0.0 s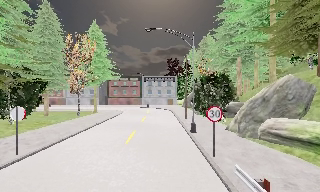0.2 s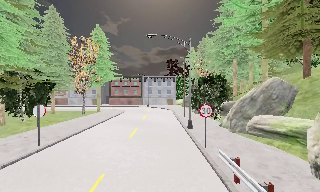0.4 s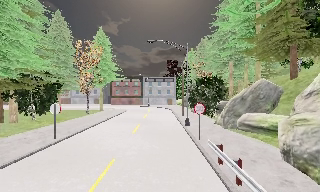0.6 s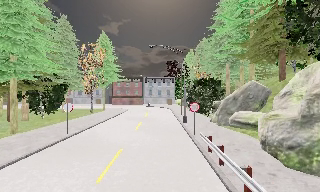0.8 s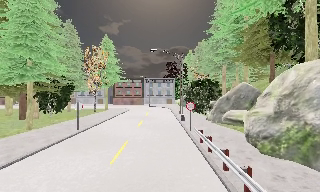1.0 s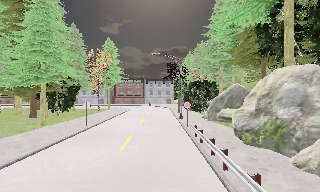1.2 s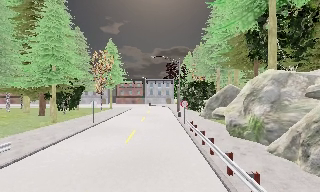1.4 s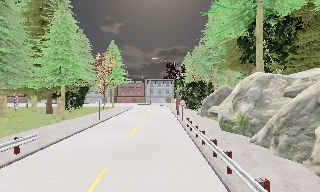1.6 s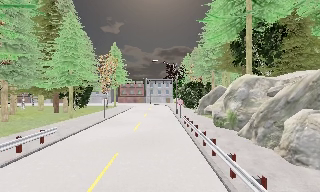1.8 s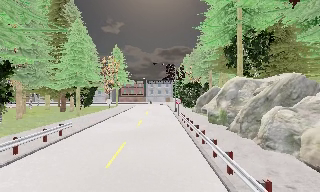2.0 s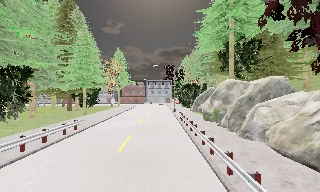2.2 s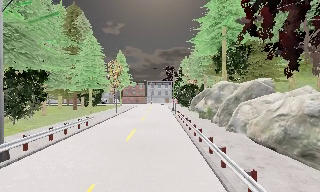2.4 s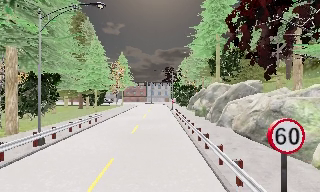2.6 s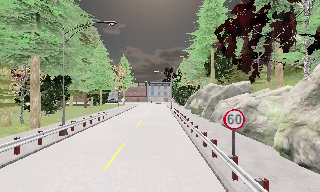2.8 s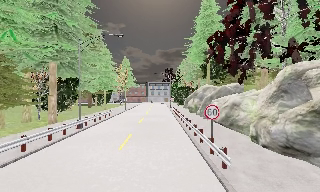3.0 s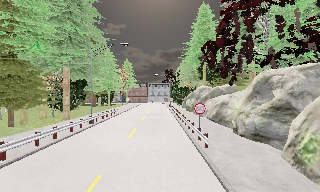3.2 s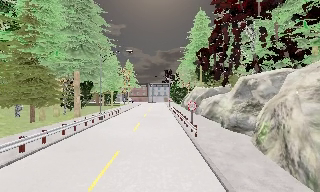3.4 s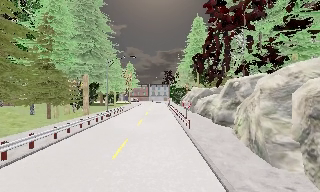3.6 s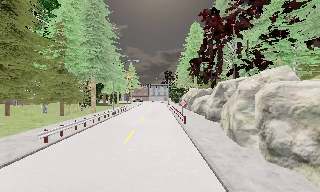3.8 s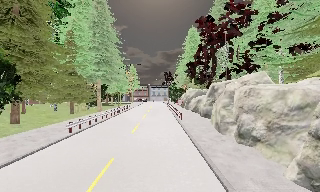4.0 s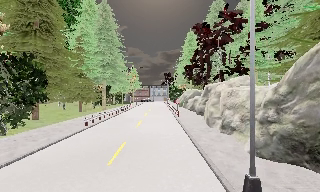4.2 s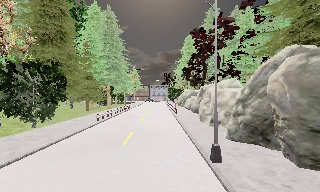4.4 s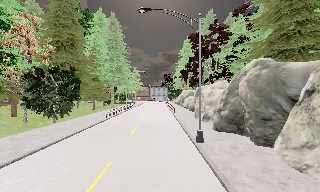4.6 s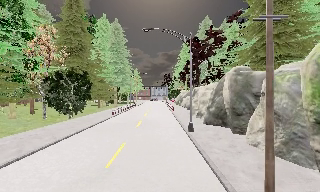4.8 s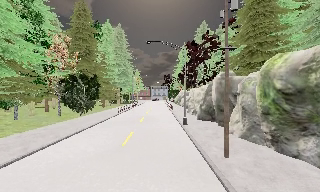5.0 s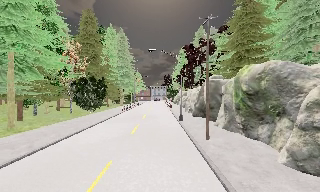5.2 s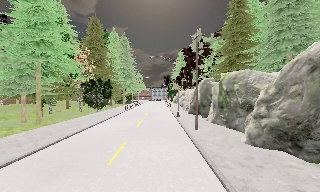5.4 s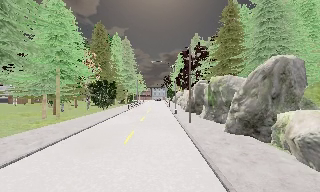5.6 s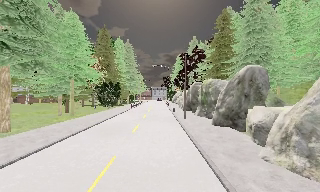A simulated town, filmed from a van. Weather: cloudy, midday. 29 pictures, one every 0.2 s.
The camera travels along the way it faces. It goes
backward.
0.0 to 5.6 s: The camera travels backward, about 60 m, so what stands in front gets smaller. It gains speed.
The film runs backward here.
